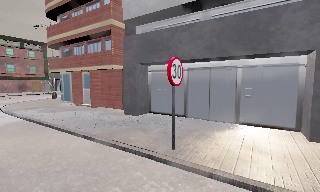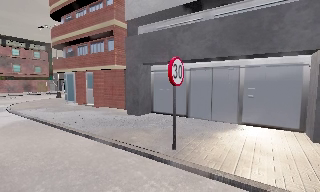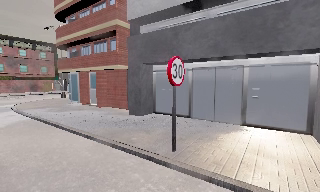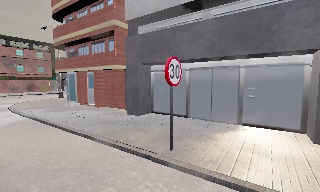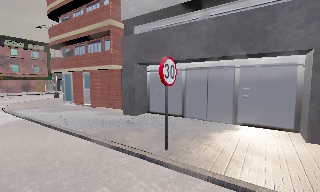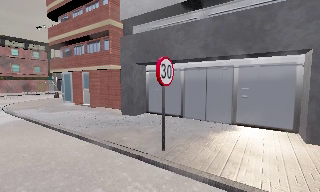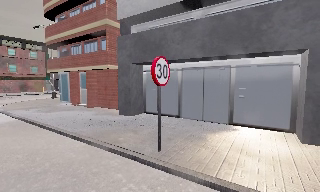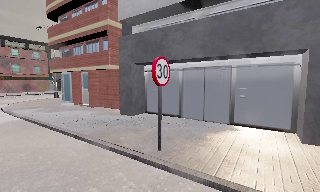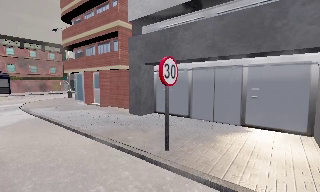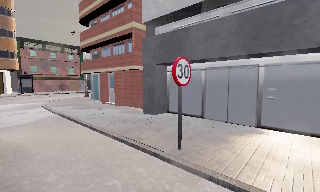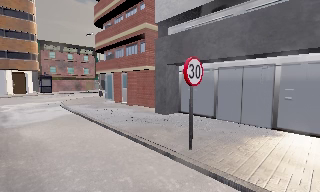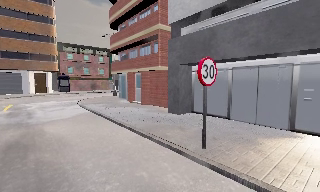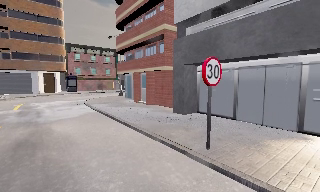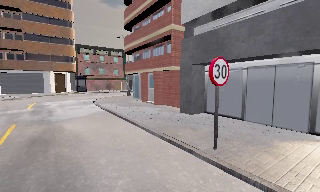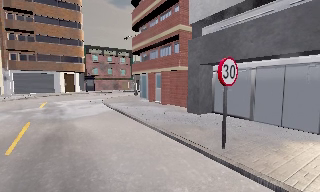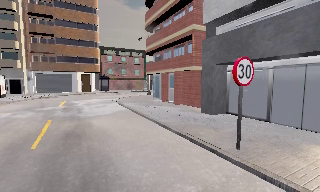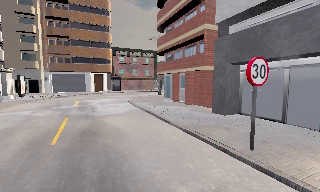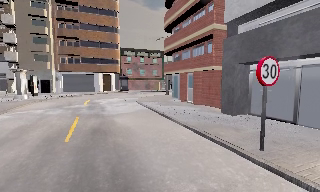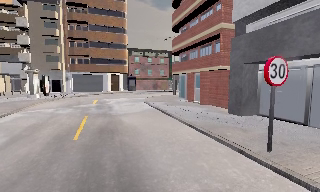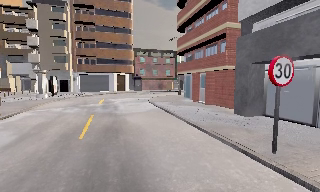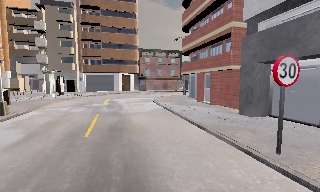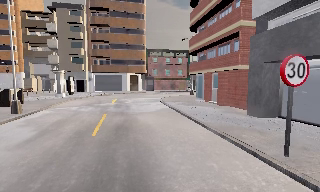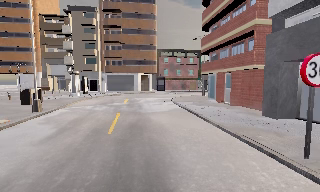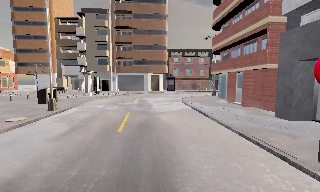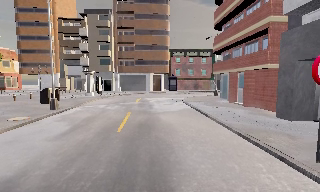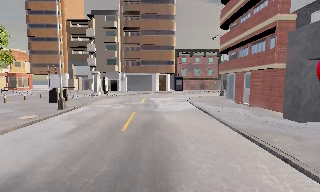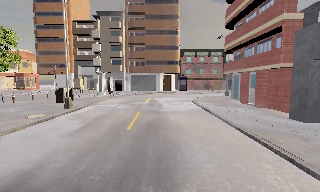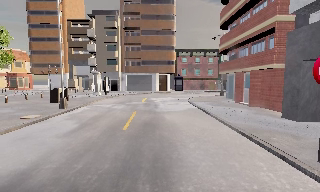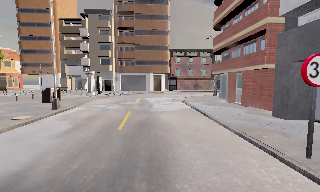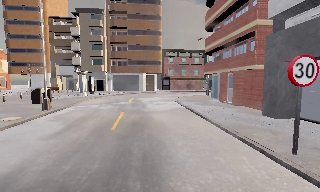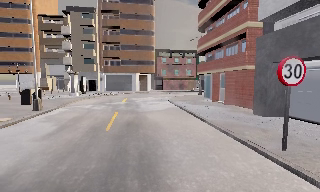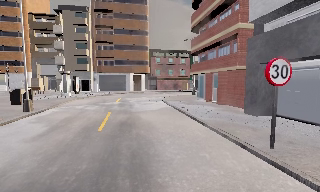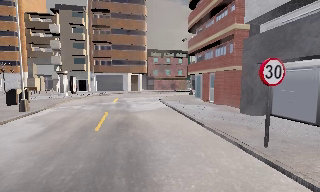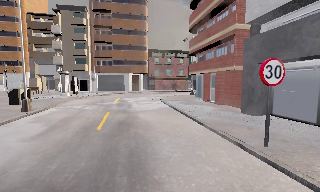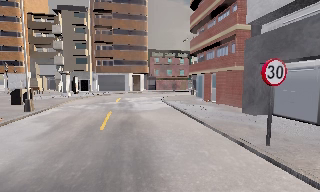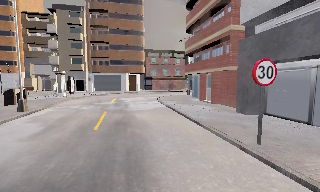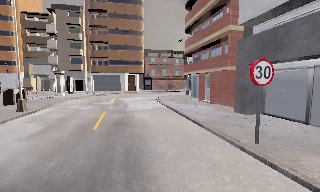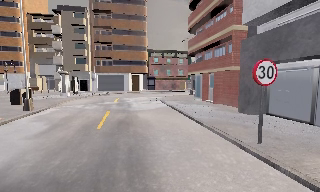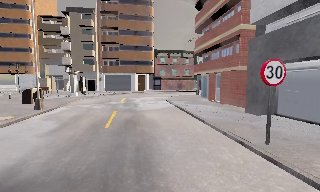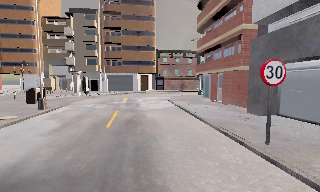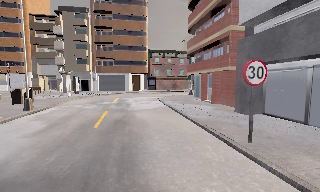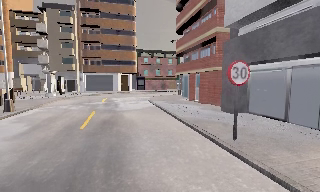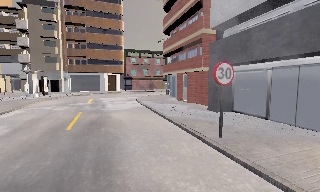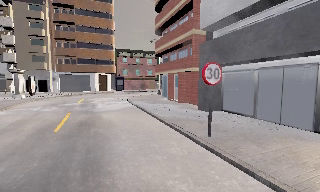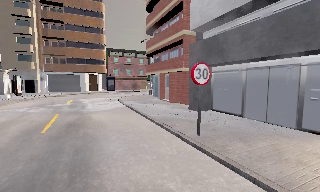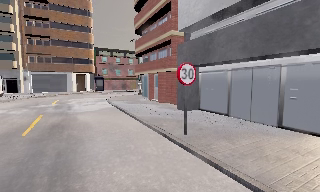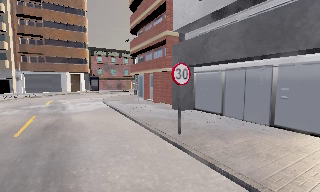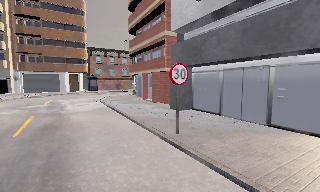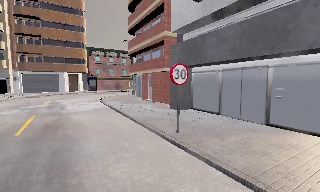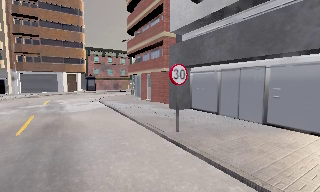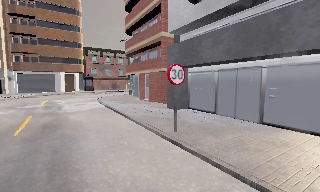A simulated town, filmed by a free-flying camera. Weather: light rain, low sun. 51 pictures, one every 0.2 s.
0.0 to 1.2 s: The camera shifts only a little, or ends up much as it began.
1.2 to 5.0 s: The scene slides to the right, as the camera pans about 55 degrees to its left. It travels backward, about 1 m.
5.0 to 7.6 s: The camera travels backward, about 0.5 m, so what stands in front gets smaller.
7.6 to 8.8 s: The scene slides to the left, as the camera pans about 15 degrees to its right.
8.8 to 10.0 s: The camera shifts only a little, or ends up much as it began.
The film runs backward here.
